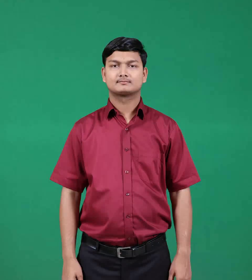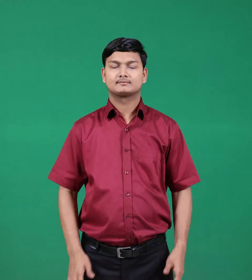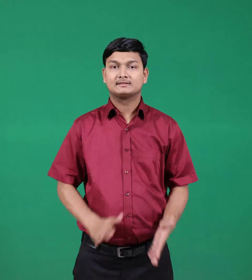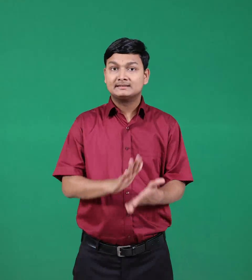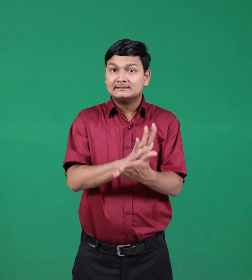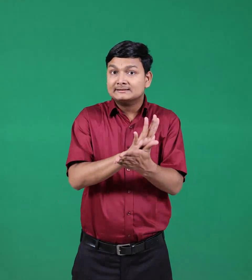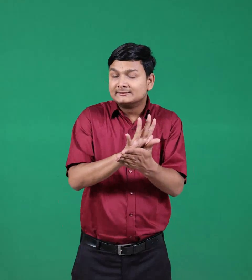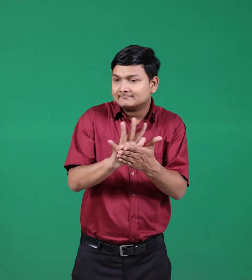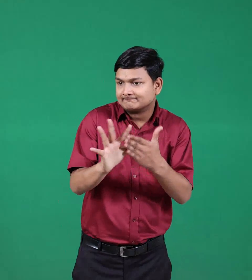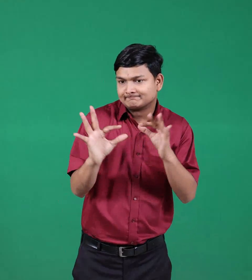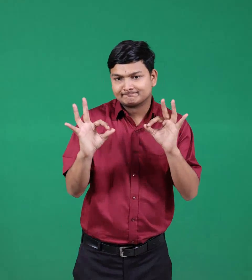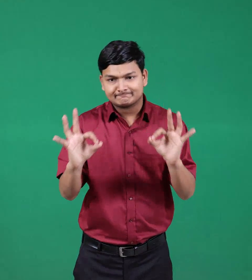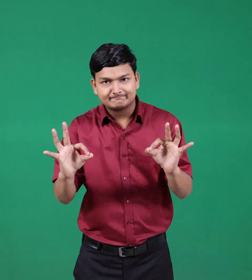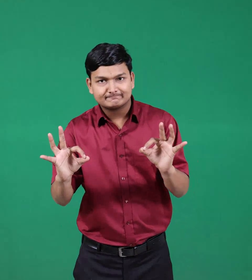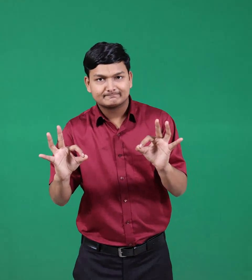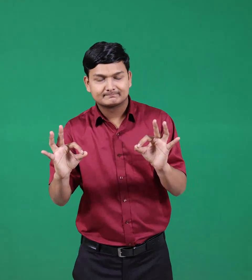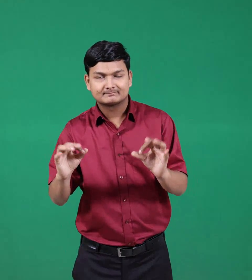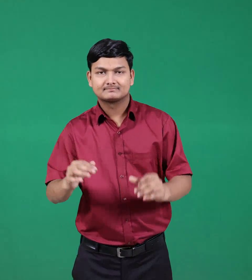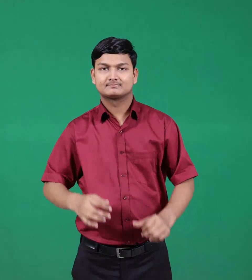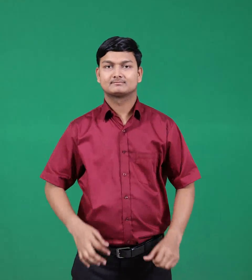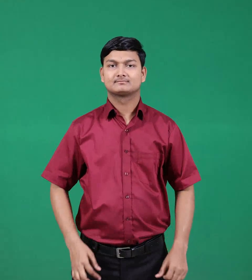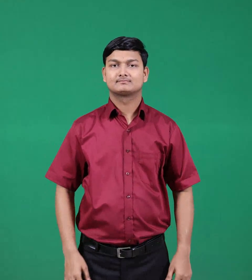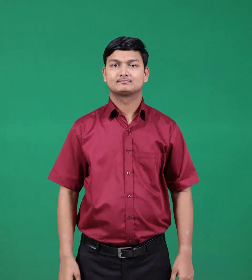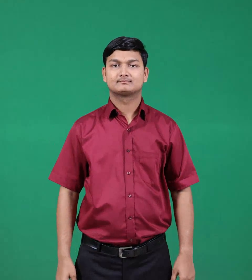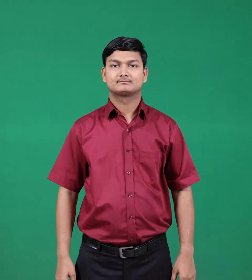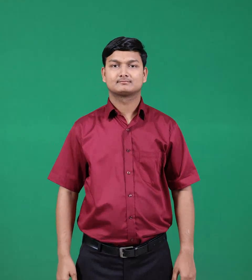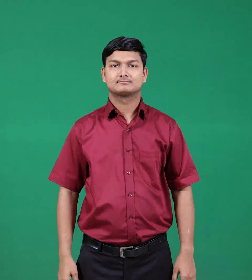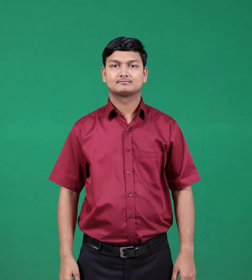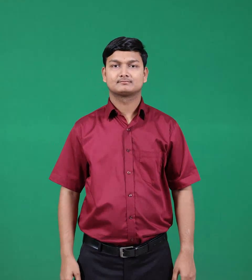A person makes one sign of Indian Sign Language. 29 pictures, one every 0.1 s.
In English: neat
